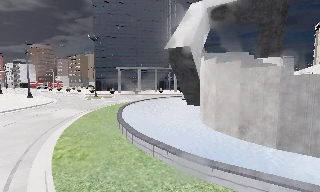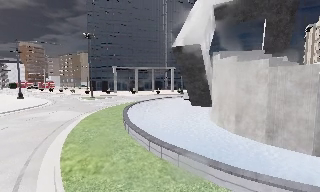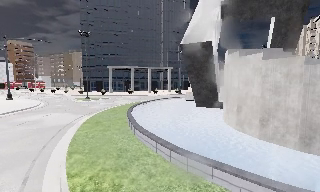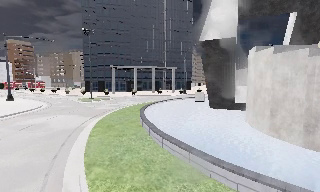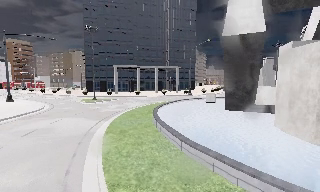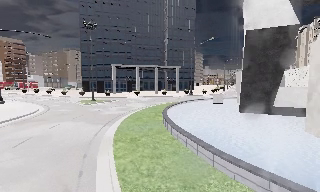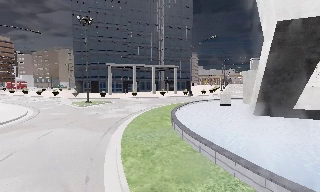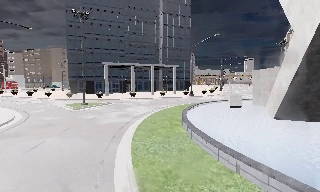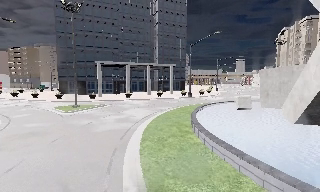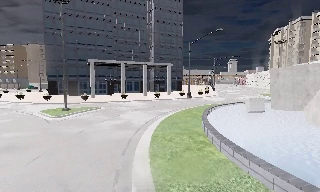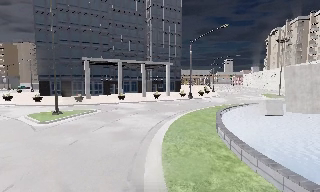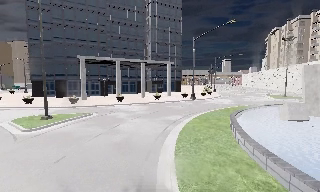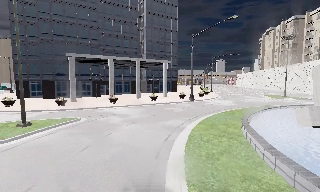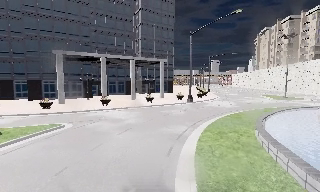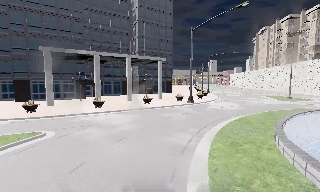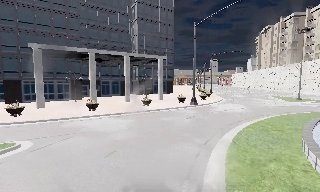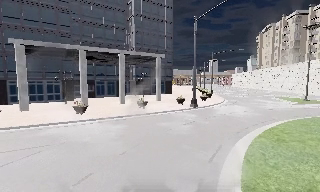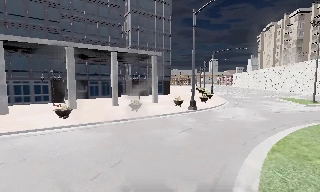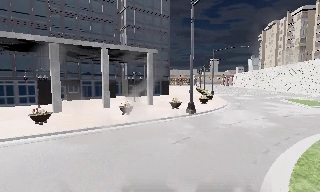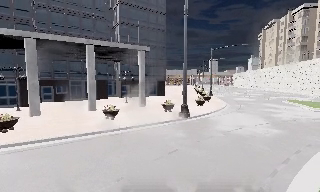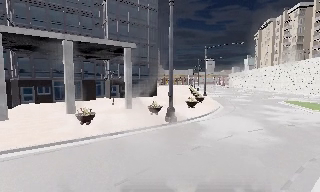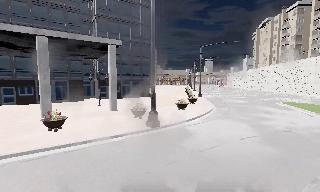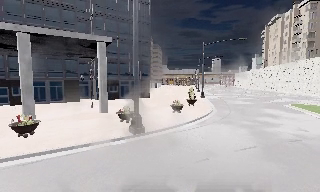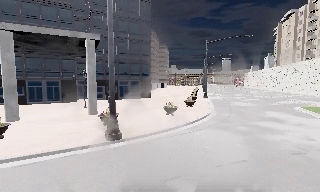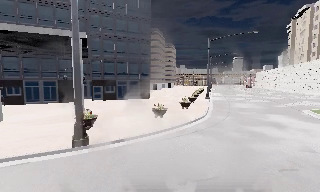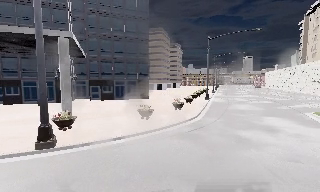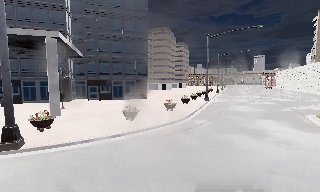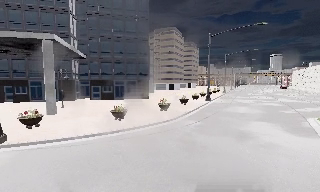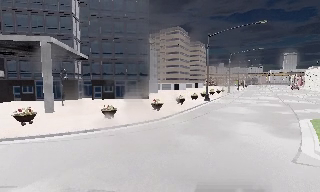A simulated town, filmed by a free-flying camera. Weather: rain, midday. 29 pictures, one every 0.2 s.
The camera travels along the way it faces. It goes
forward.
0.0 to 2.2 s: The camera pans to its right, which is clockwise from overhead, by about 20 degrees. It travels forward and to its left, about 19 m, so what stands in front looms larger.
2.2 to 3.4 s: The camera travels forward, about 11 m, so what stands in front looms larger.
3.4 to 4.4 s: The camera travels forward and to its right, about 9 m, so what stands in front looms larger.
4.4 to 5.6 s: The camera pans to its left, which is counterclockwise from overhead, by about 20 degrees. It travels to its right, about 11 m, so close, fixed things drift to the left.
The film runs backward here.
